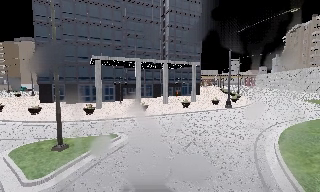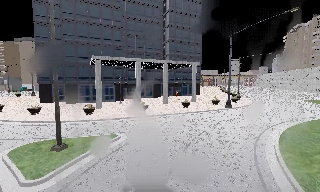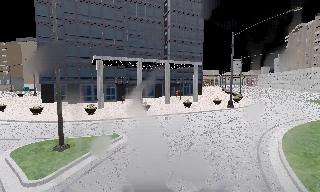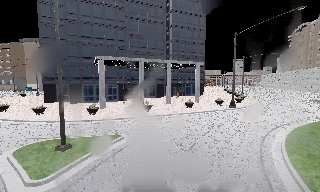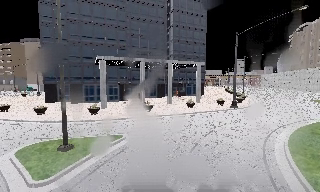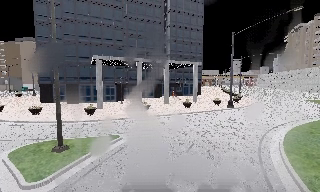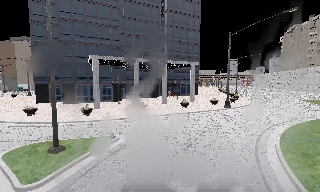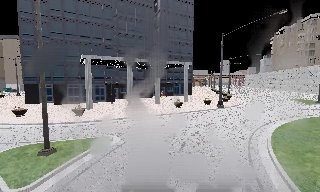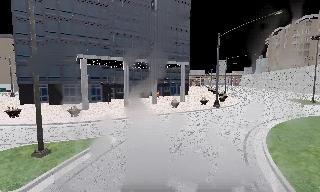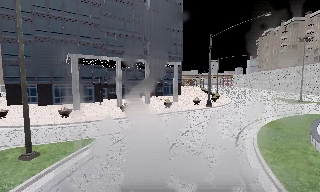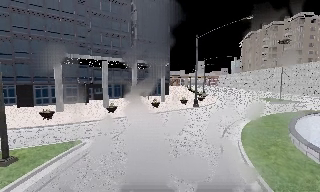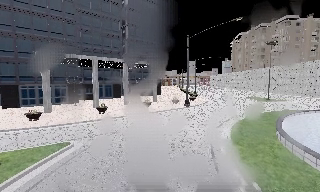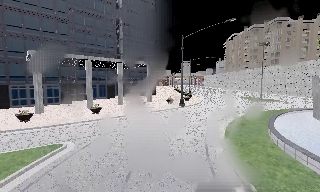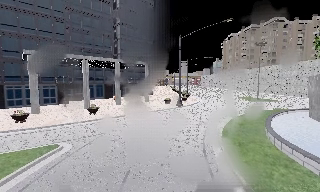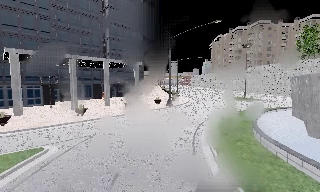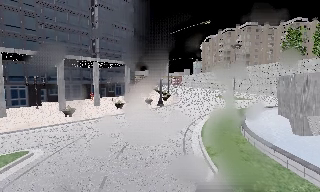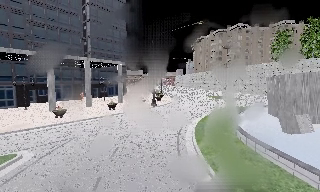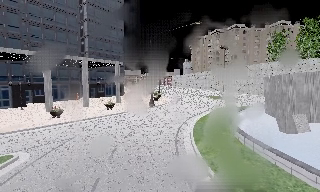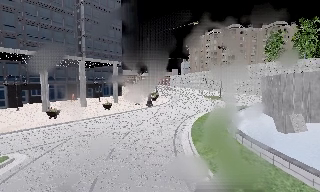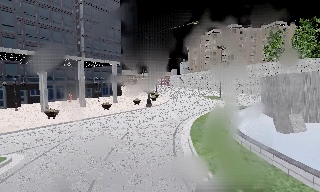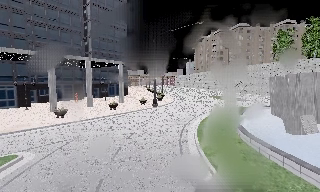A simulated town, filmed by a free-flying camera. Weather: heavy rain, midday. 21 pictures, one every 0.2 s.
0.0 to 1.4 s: The camera shifts only a little, or ends up much as it began.
1.4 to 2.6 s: The camera swings to its right by about 15 degrees, and the scene slides to the left.
2.6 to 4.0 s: The camera shifts only a little, or ends up much as it began.
The film runs backward here.
